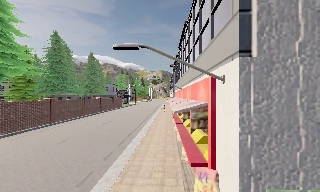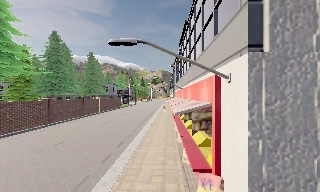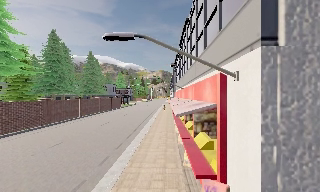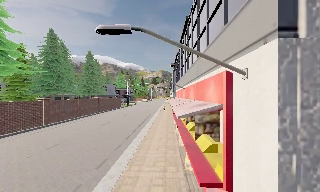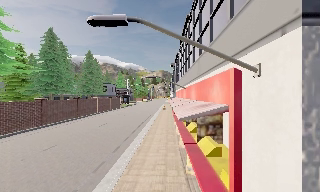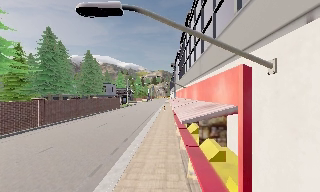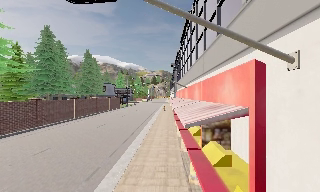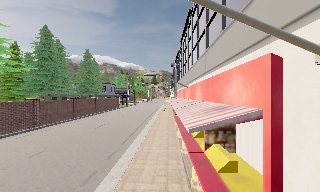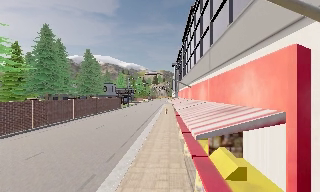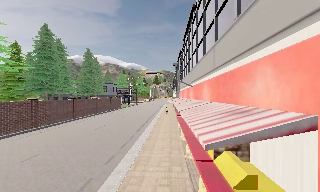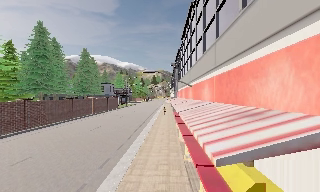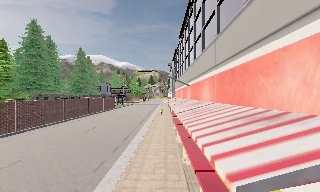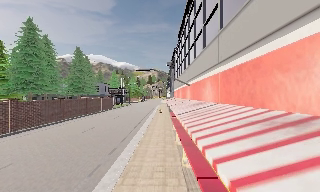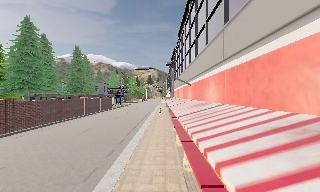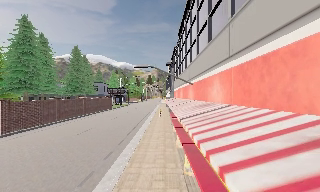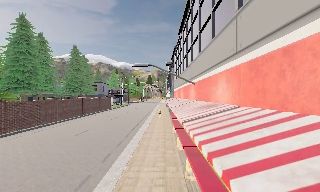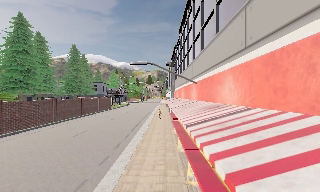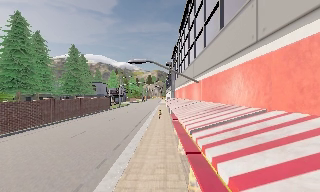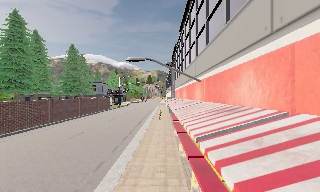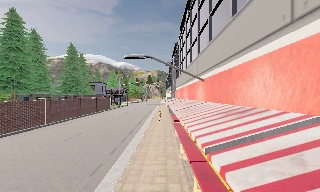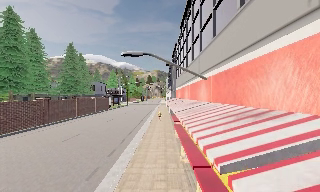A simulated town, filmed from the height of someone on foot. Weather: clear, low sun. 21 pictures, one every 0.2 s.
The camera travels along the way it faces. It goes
forward.
0.0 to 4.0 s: The camera travels forward, about 6 m, so what stands in front looms larger.
The film runs forward here.
